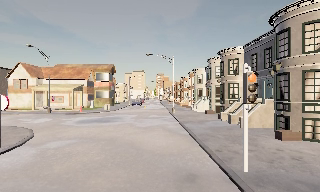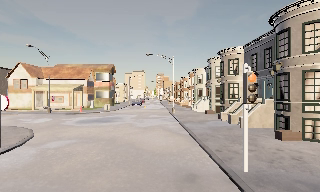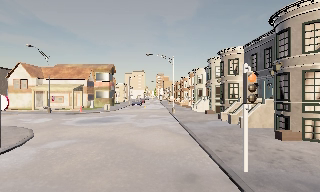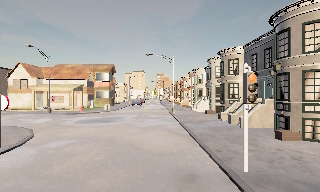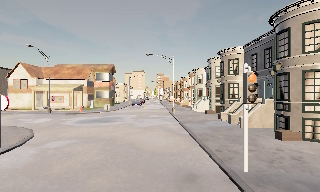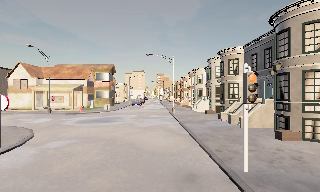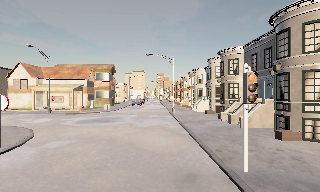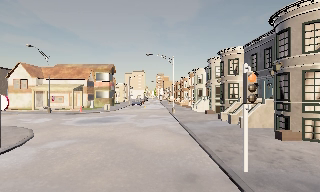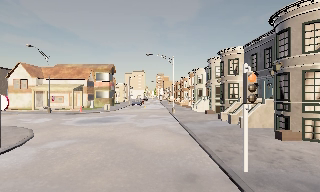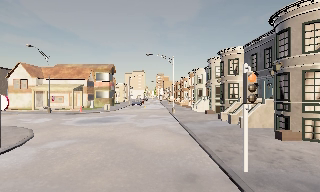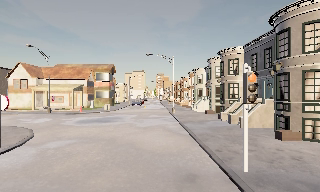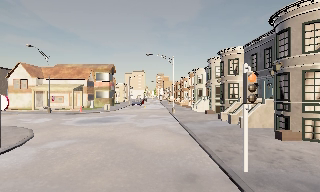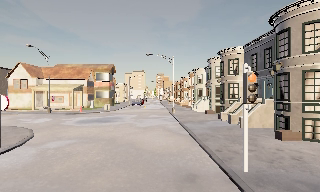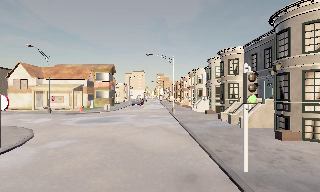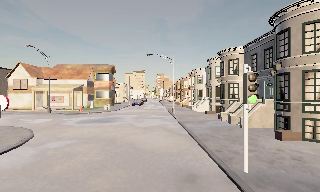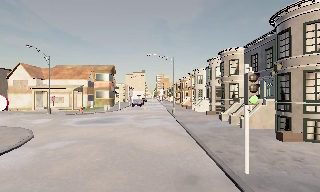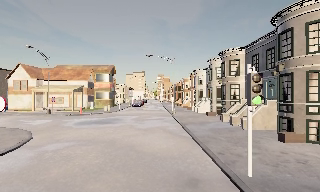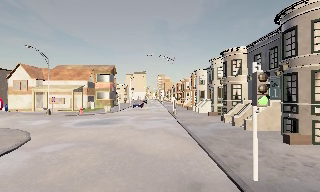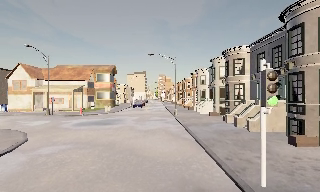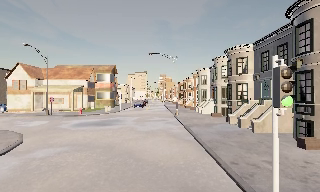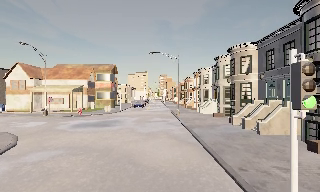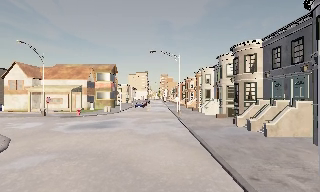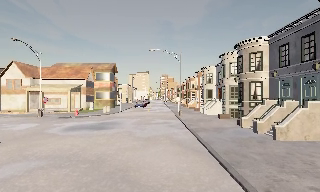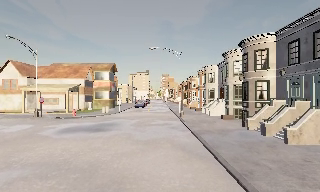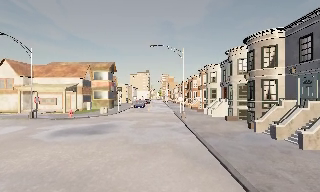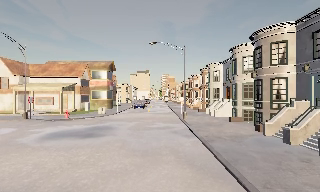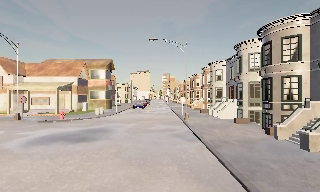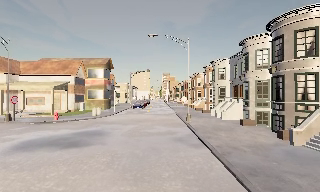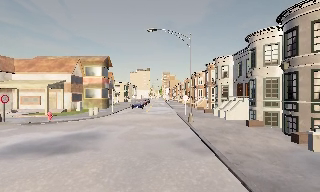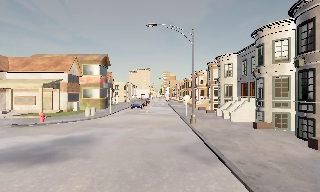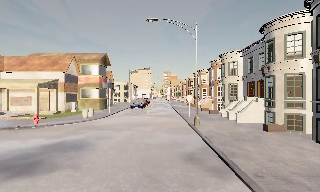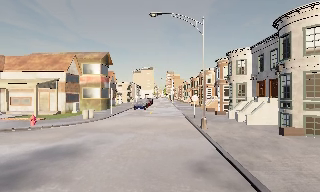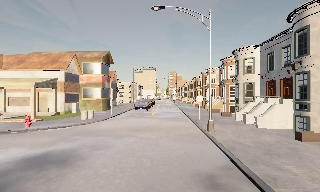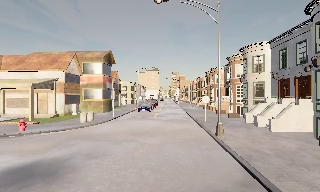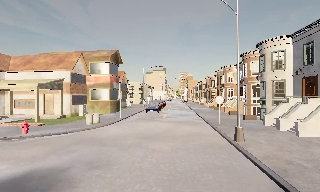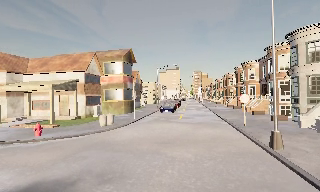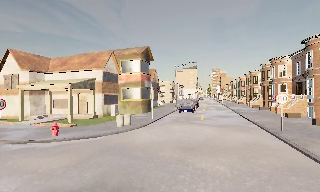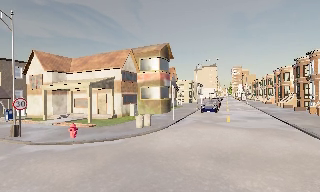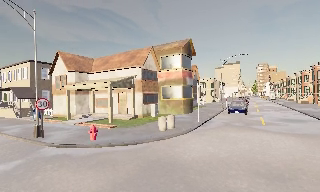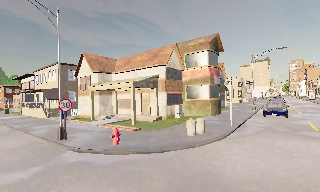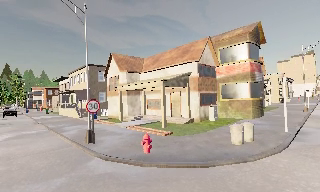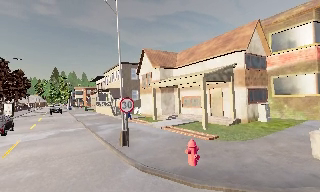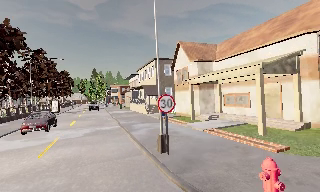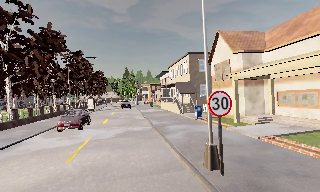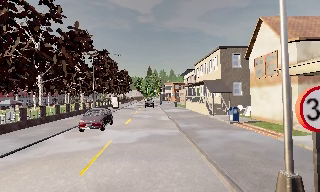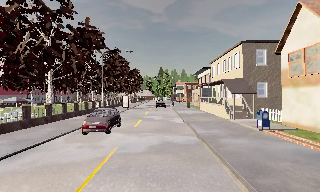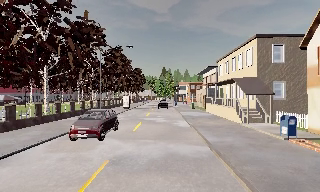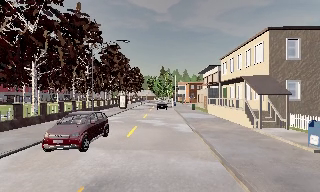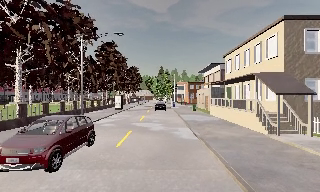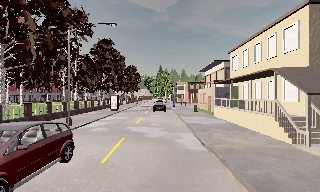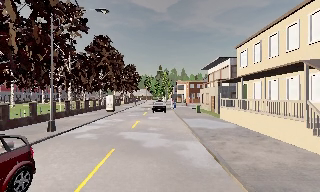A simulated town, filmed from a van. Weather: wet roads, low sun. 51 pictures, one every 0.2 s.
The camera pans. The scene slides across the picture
to the right.
The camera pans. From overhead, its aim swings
counterclockwise.
0.0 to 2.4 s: The camera keeps its place and its aim.
2.4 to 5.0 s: The camera travels forward, about 5 m, so what stands in front looms larger. It gains speed.
5.0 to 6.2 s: The camera travels forward, about 5 m, so what stands in front looms larger.
6.2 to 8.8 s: The camera swings to its left by about 85 degrees, and the scene slides to the right. It travels forward, about 15 m. It gains speed.
8.8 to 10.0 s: The camera travels forward, about 10 m, so what stands in front looms larger.
The film runs forward here.
